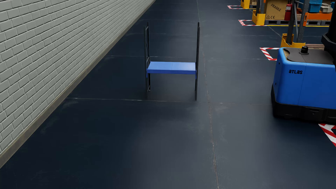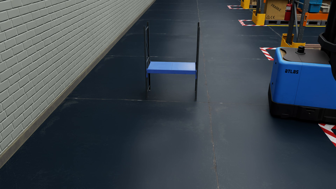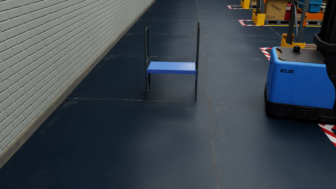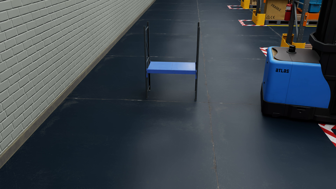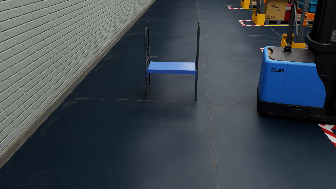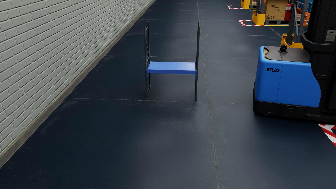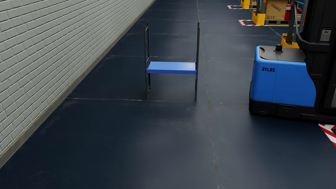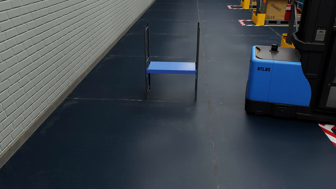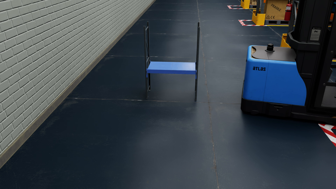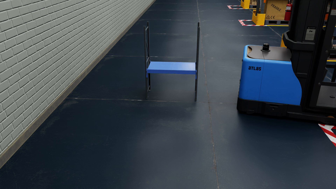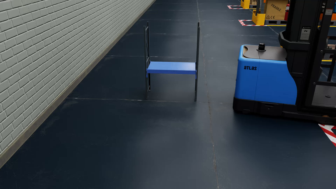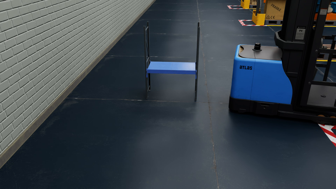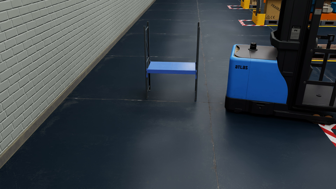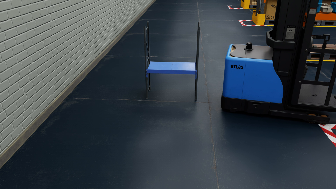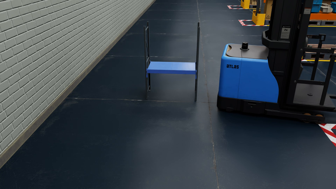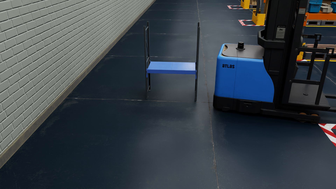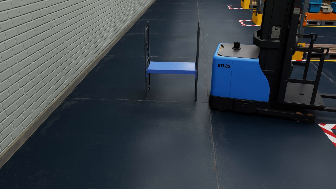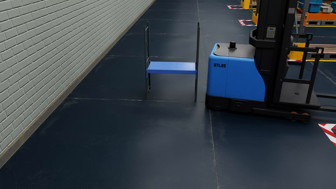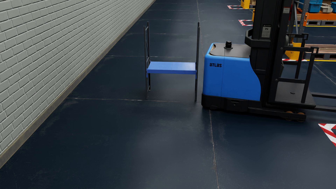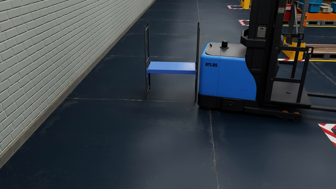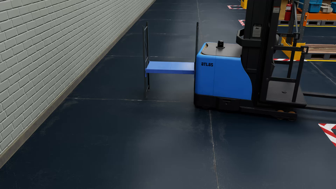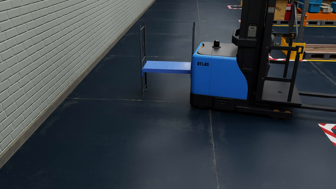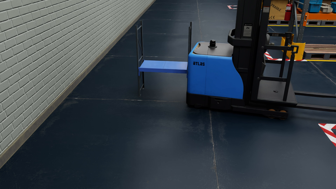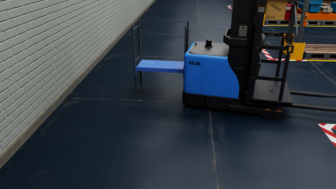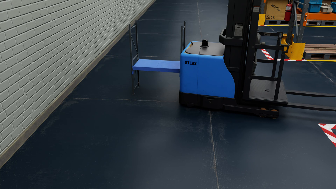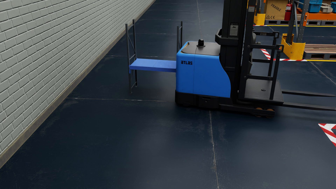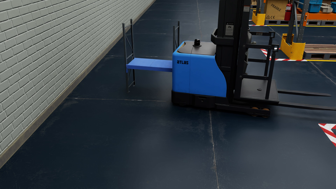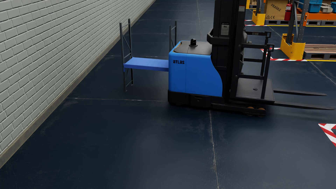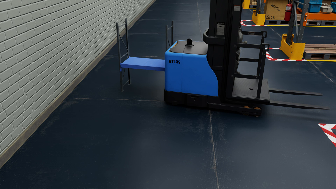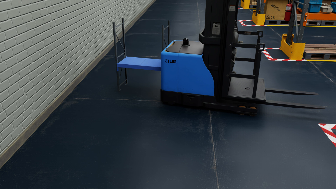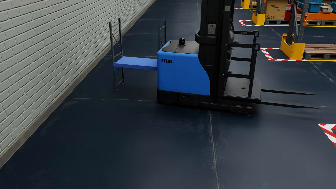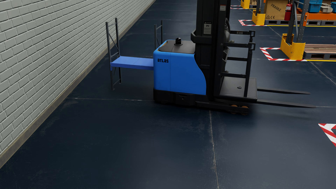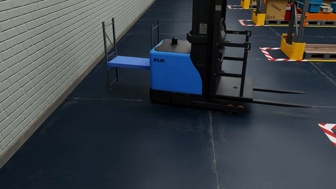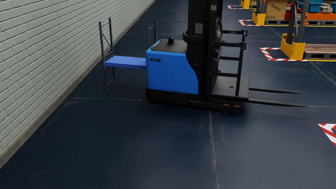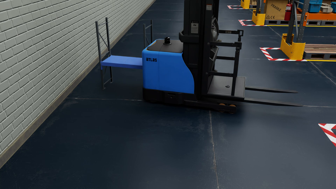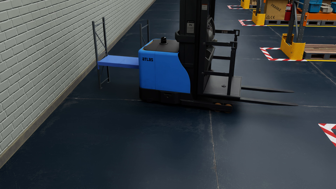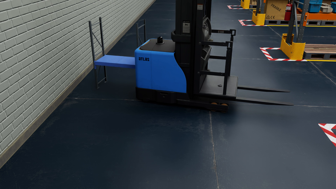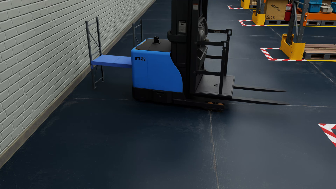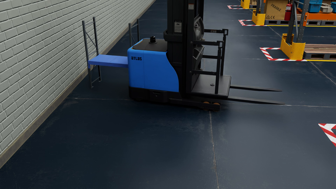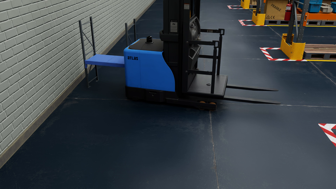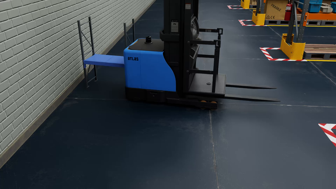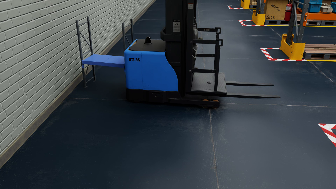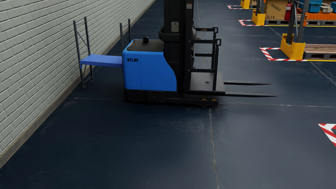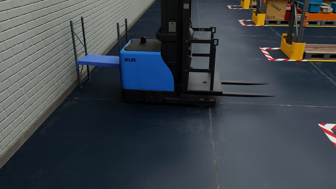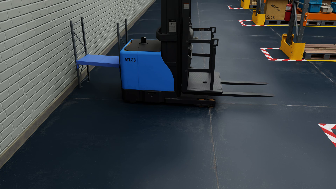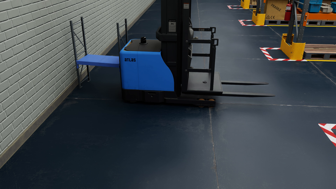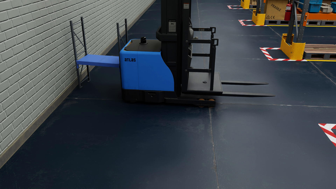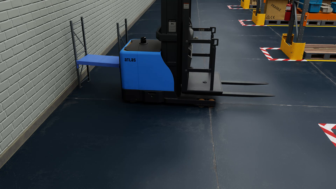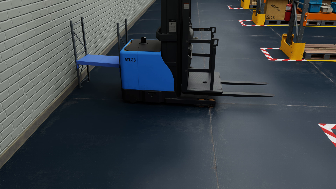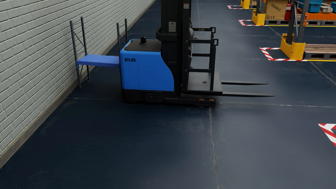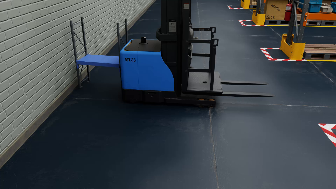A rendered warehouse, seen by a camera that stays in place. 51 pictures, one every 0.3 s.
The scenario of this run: A forklift runs into an object in its way.
